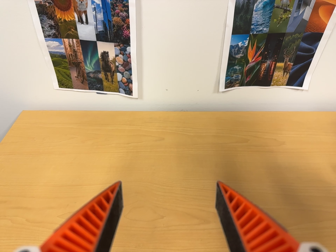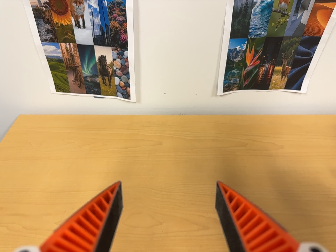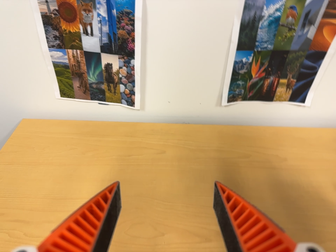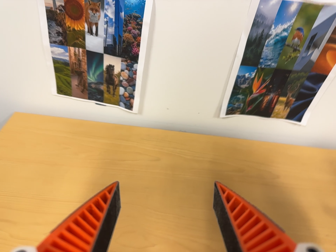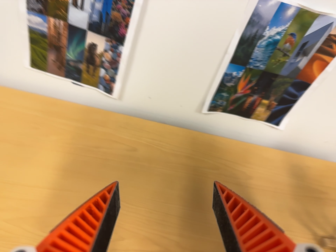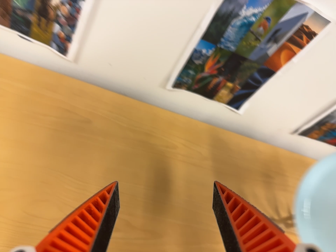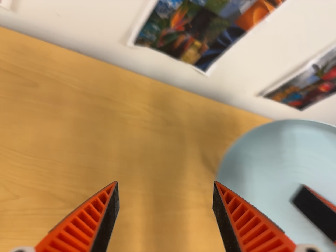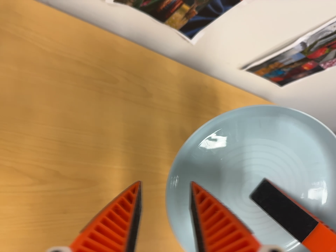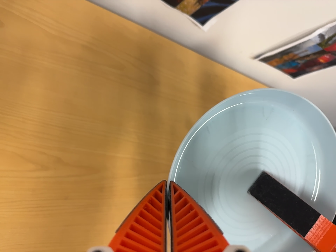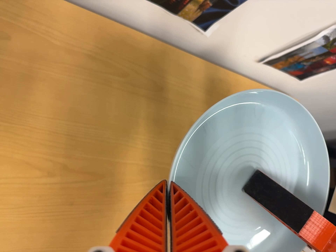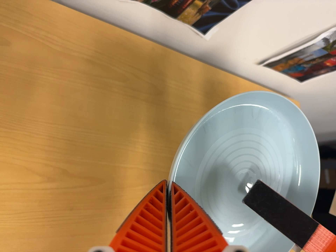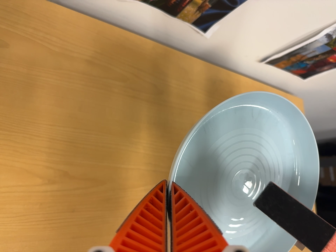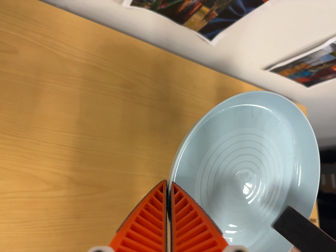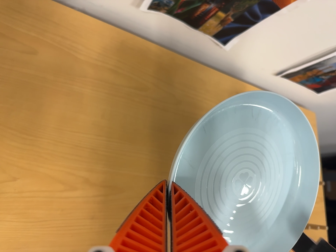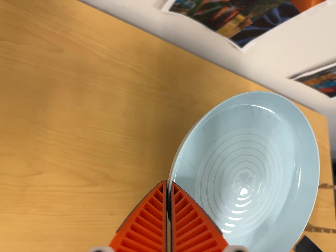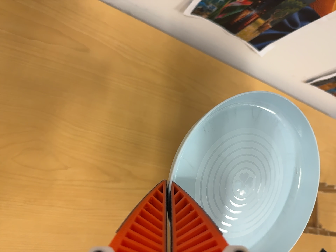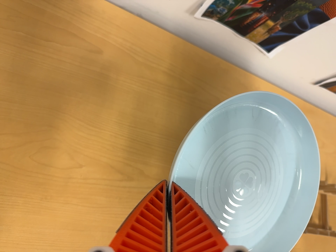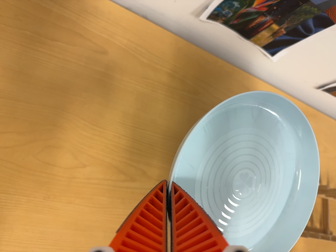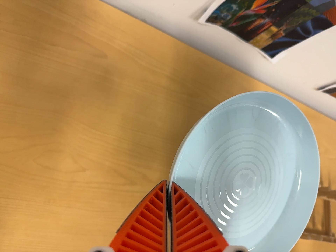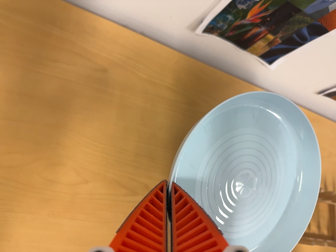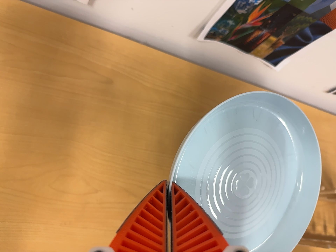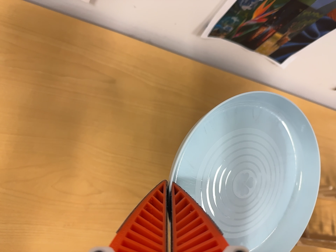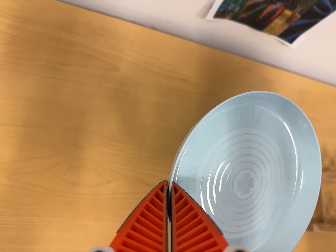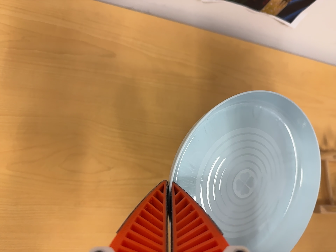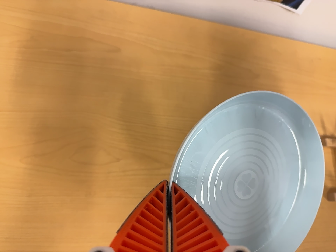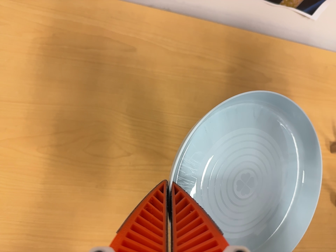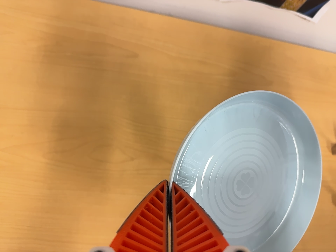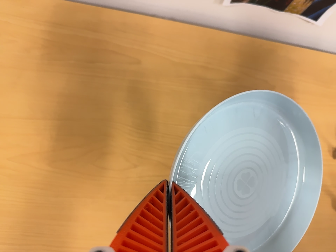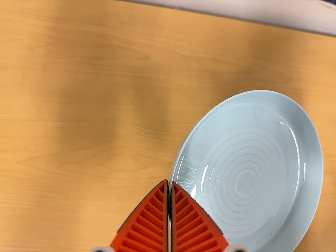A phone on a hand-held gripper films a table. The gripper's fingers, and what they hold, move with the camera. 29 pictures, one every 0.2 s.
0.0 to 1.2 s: The scene slides to the left, as the camera pans about 25 degrees to its right. It travels forward, toward the top of its view and to its left, about 14 cm, so what stands in front looms larger. Its aim tips toward the bottom of its view by about 20 degrees. It rolls about its line of sight by about 20 degrees, and the scene rotates clockwise.
1.2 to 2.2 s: The camera travels toward the top of its view, about 6 cm. Its aim tips toward the bottom of its view by about 10 degrees.
2.2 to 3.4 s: The camera travels to its left, about 10 cm, so close, fixed things drift to the right.
3.4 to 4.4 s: The camera shifts only a little, or ends up much as it began.
4.4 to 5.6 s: The scene slides to the right, as the camera pans about 10 degrees to its left.
The film runs backward here.
